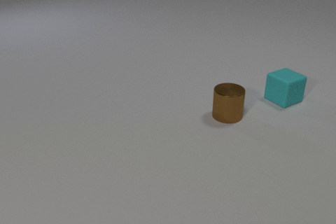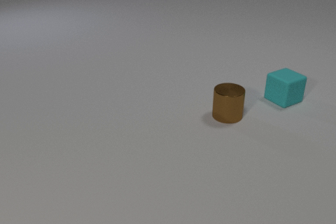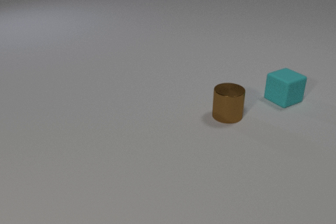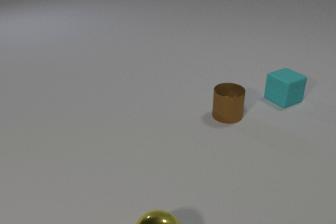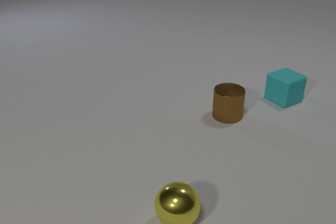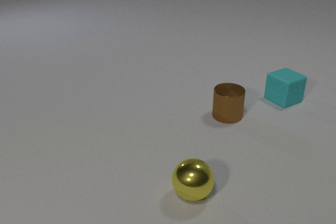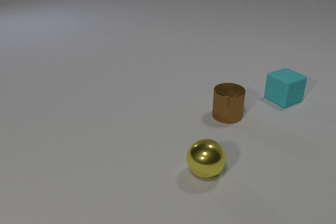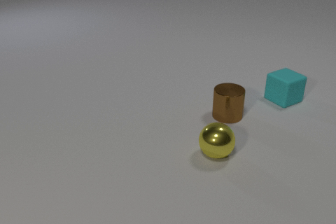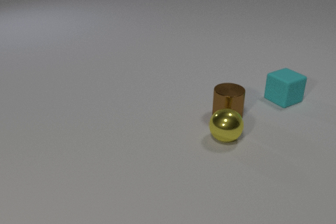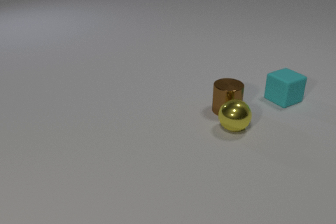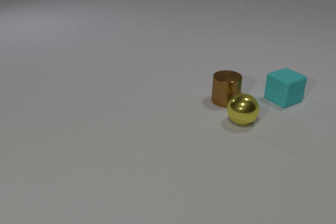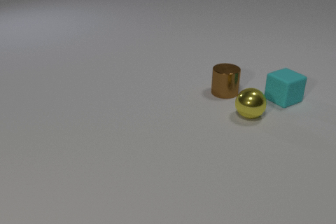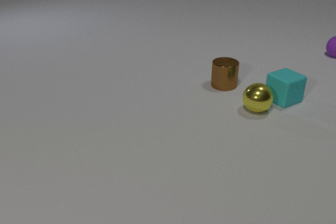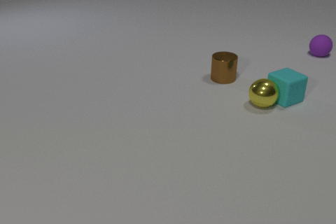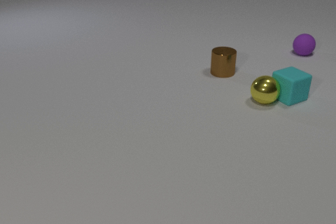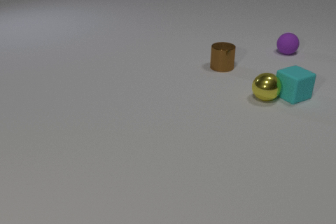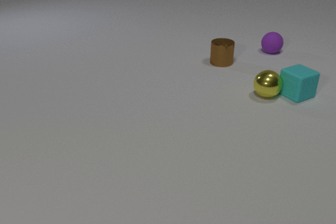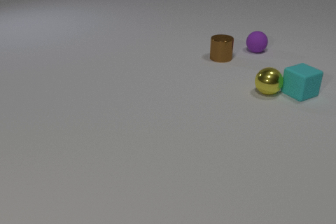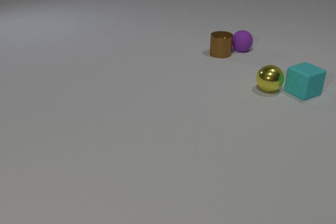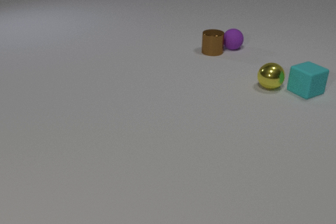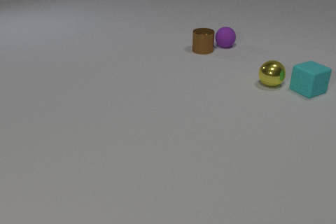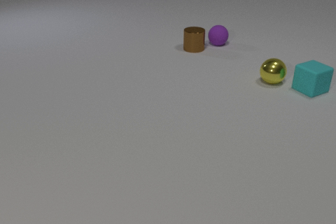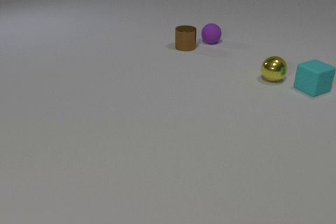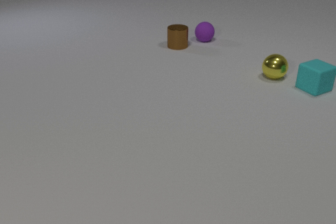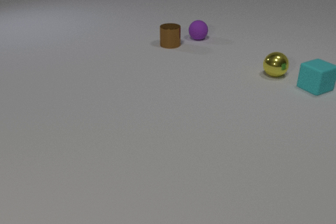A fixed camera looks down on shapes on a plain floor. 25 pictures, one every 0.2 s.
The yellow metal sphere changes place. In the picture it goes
away from the camera.
The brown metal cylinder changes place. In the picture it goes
away from the camera.
0.0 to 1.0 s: The yellow metal sphere comes in at the bottom edge, rolls away from the camera and to the right.
1.0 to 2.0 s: The yellow metal sphere rolls away from the camera. The brown metal cylinder slides away from the camera. The yellow metal sphere and the brown metal cylinder collide.
2.0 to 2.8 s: The yellow metal sphere rolls away from the camera and to the right. The brown metal cylinder slides away from the camera. The purple rubber sphere comes in at the right edge, rolls to the left. The cyan rubber cube slides away from the camera. The yellow metal sphere and the cyan rubber cube collide.
2.8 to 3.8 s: The yellow metal sphere rolls away from the camera. The brown metal cylinder slides away from the camera. The purple rubber sphere rolls to the left. The cyan rubber cube slides away from the camera and to the right. The brown metal cylinder and the purple rubber sphere collide.
3.8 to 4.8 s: The yellow metal sphere rolls away from the camera. The brown metal cylinder slides to the left and away from the camera. The purple rubber sphere rolls to the left and away from the camera. The cyan rubber cube slides away from the camera and to the right.
Are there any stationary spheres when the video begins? no.
What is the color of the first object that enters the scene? yellow.
What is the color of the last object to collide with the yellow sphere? cyan.
